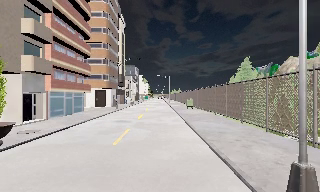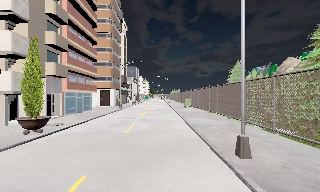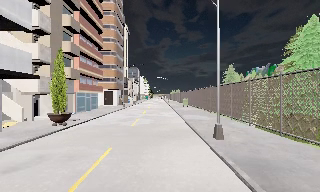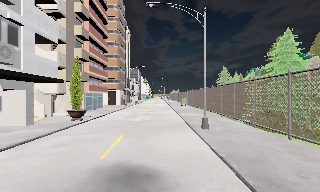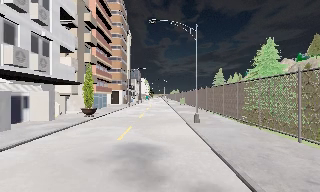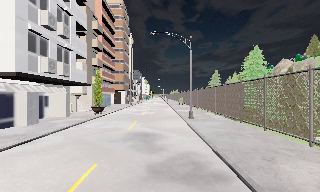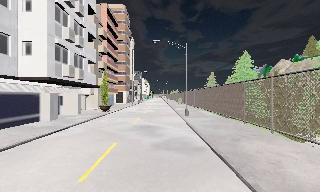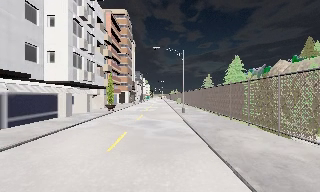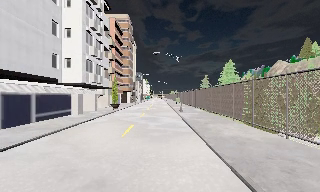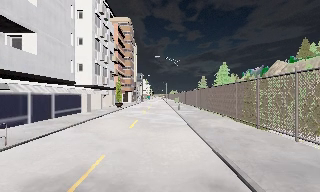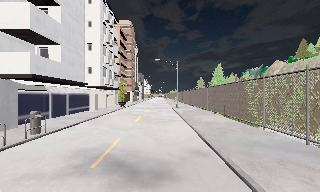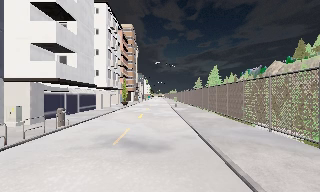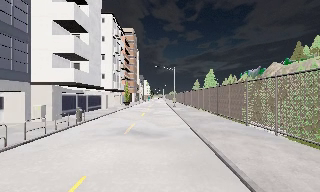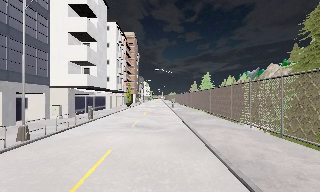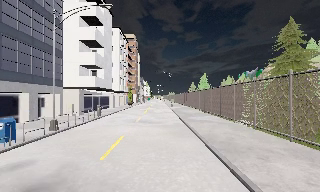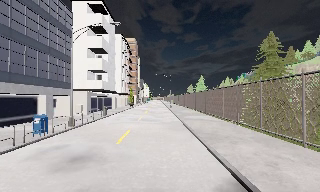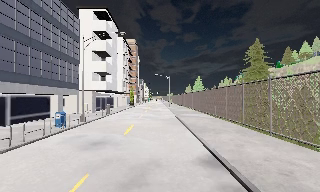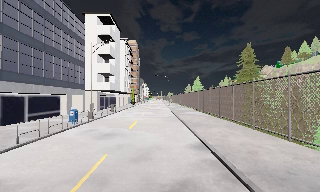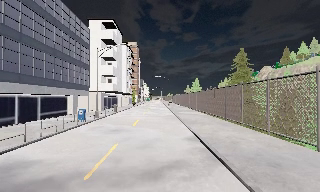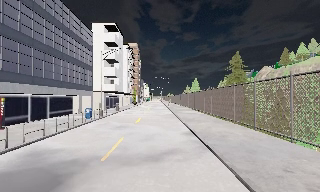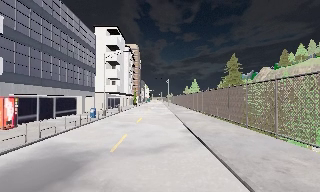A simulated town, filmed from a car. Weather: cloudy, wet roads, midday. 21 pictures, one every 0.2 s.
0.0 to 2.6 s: The camera travels backward, about 30 m, so what stands in front gets smaller.
2.6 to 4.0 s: The camera travels backward, about 11 m, so what stands in front gets smaller. It loses speed.
The film runs backward here.
